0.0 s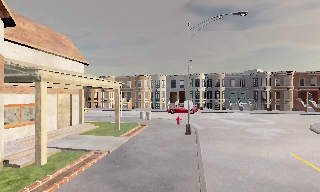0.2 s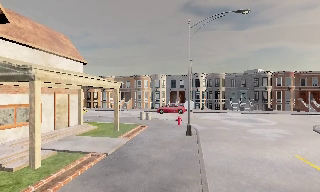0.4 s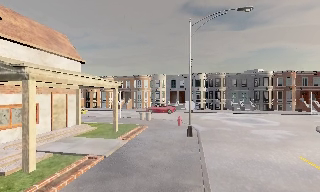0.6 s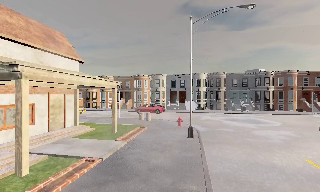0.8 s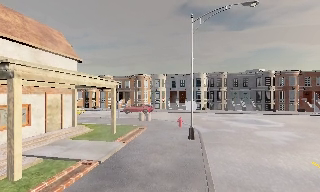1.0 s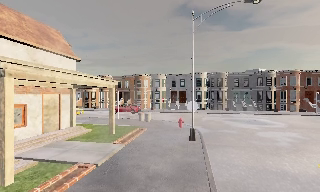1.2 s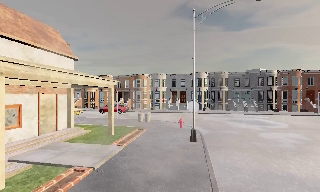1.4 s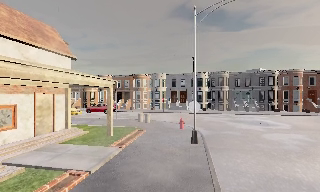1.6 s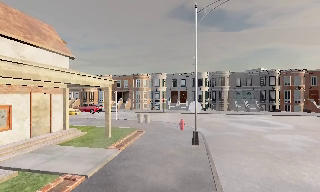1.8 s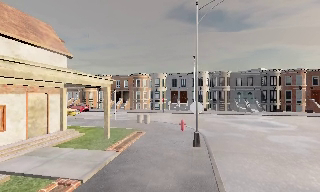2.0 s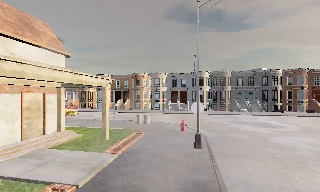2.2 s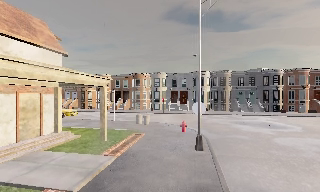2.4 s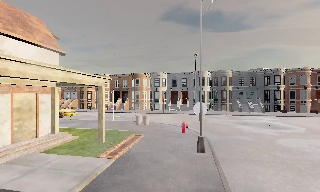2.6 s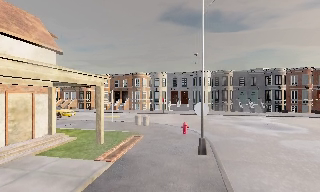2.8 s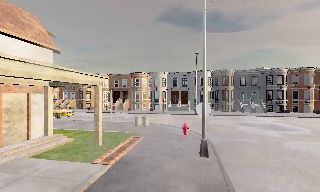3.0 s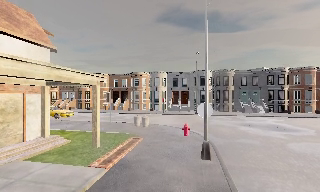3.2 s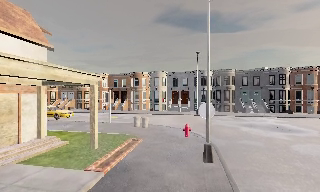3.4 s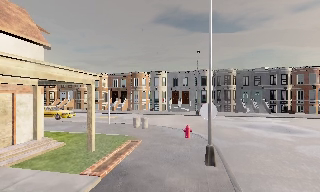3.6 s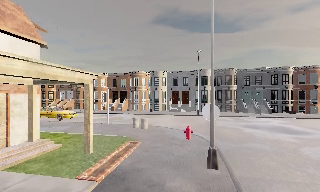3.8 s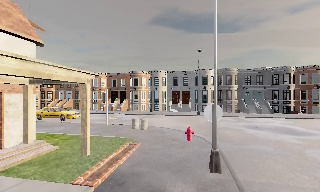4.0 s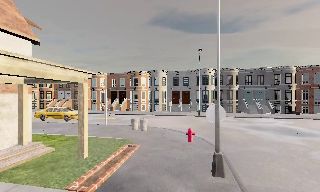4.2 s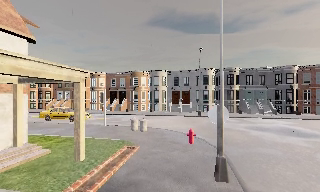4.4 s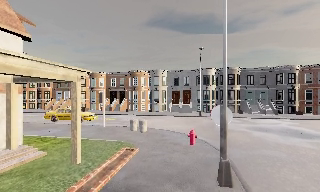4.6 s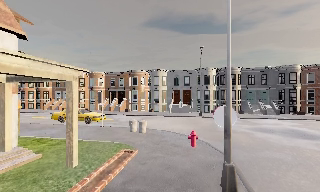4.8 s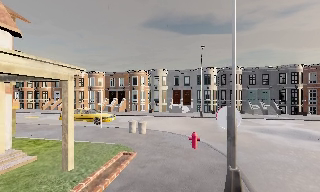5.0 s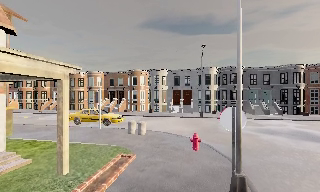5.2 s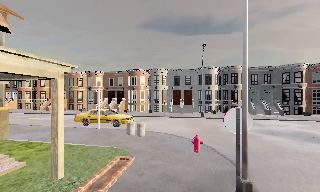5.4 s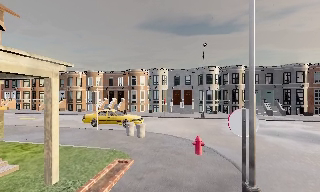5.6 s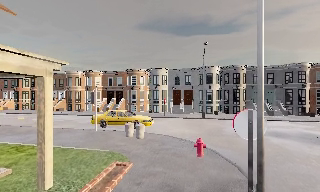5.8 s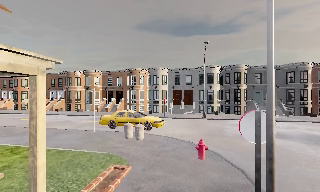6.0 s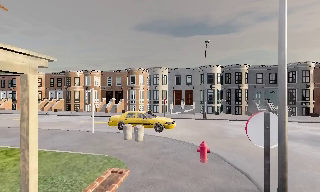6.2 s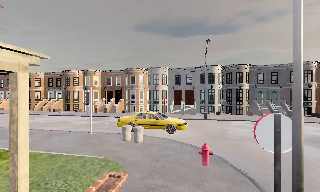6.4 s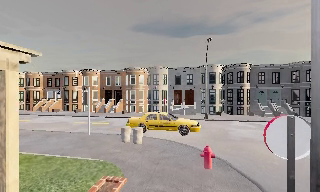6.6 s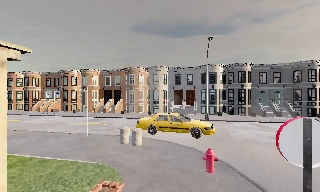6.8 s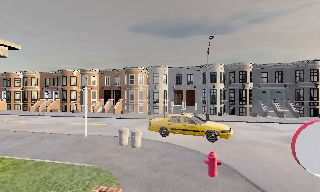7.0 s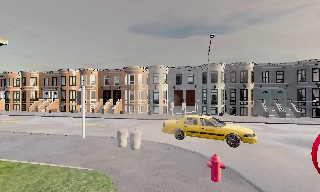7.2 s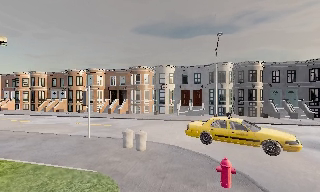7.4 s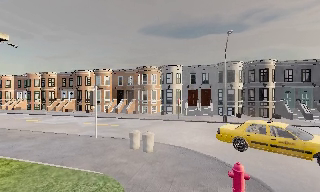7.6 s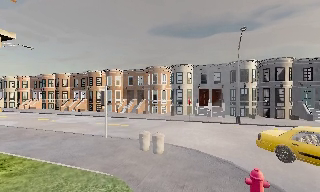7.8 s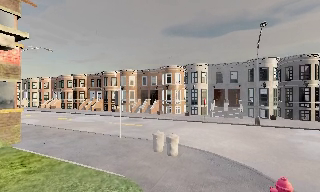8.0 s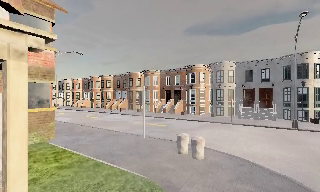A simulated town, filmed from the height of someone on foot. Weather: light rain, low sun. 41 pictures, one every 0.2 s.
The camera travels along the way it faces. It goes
forward.
0.0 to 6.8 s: The camera travels forward, about 9 m, so what stands in front looms larger.
6.8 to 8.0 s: The camera swings to its left by about 20 degrees, and the scene slides to the right. It travels forward, about 1.5 m, so what stands in front looms larger.
The film runs forward here.
